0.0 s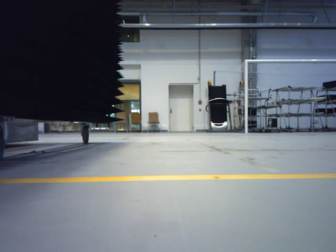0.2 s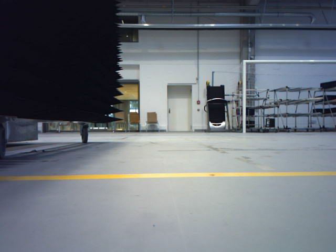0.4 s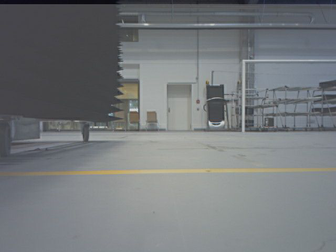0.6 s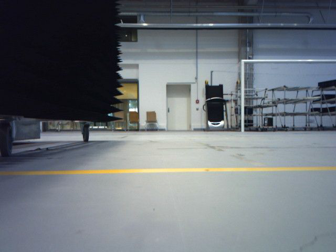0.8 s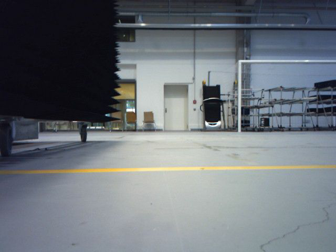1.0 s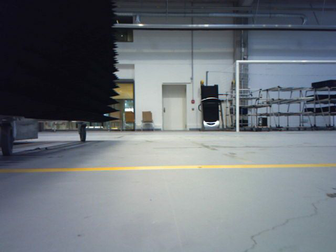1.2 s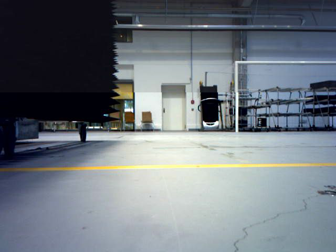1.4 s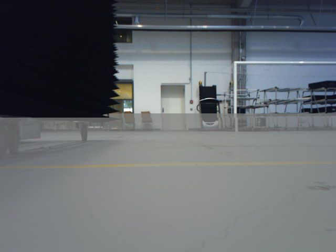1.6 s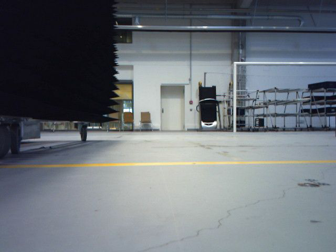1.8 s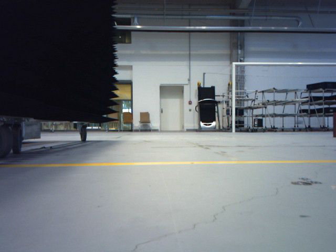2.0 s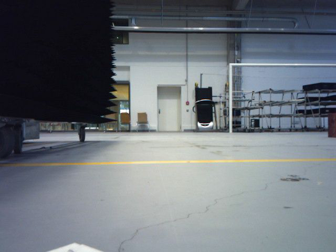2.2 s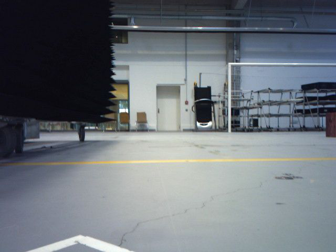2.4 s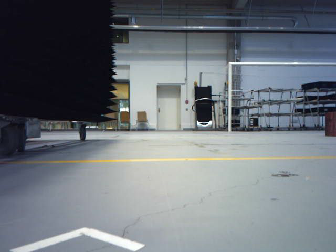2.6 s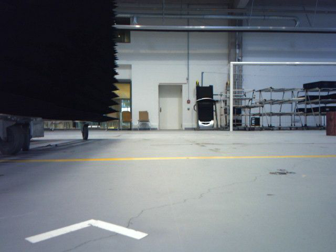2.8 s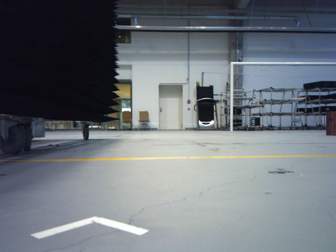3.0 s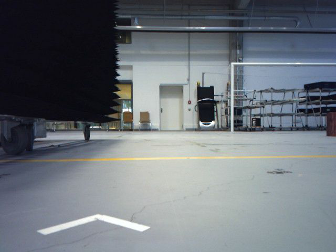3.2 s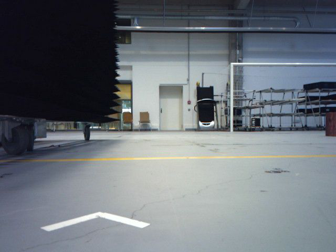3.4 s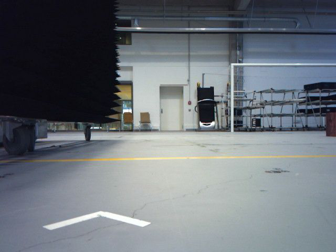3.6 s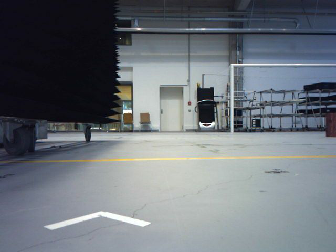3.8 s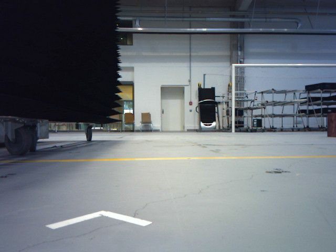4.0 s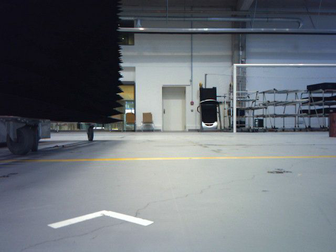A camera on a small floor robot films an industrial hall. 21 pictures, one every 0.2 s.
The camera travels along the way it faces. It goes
backward.
0.0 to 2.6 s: The camera travels backward, about 0.5 m, so what stands in front gets smaller.
2.6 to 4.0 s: The camera shifts only a little, or ends up much as it began.
The film runs backward here.
